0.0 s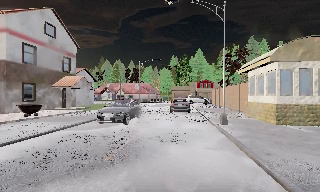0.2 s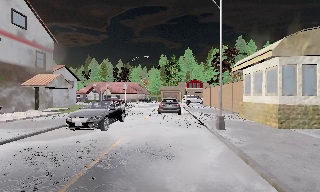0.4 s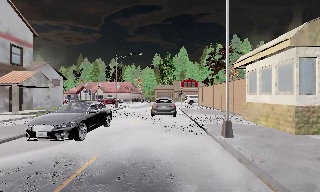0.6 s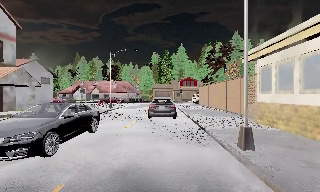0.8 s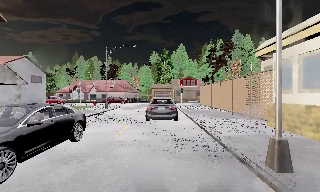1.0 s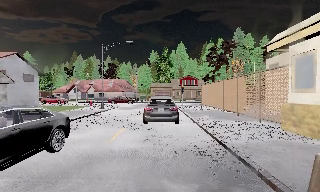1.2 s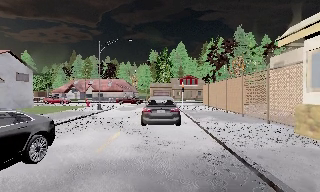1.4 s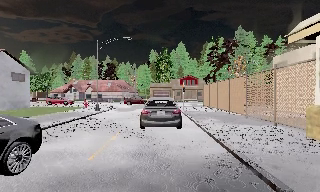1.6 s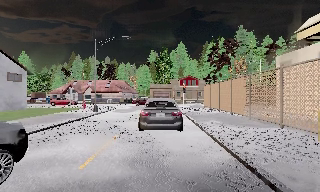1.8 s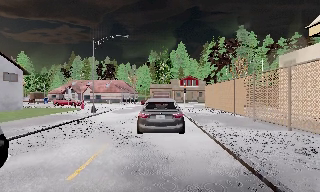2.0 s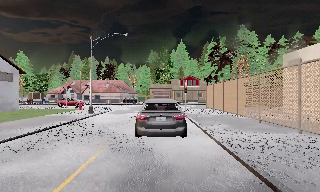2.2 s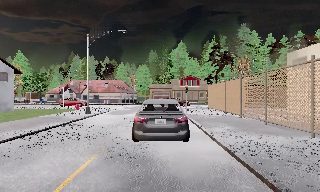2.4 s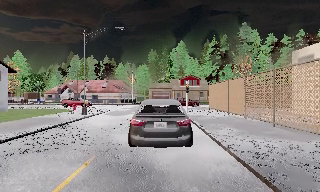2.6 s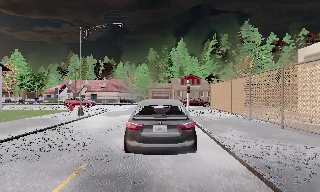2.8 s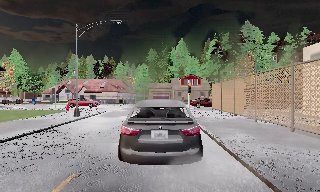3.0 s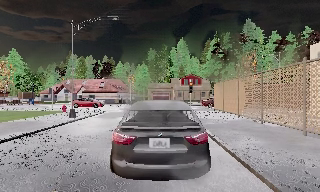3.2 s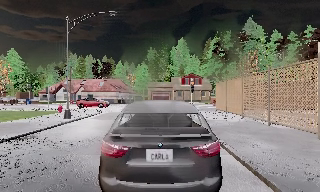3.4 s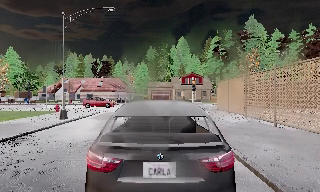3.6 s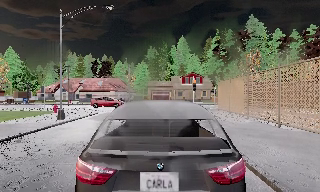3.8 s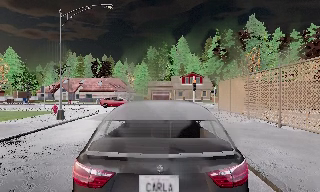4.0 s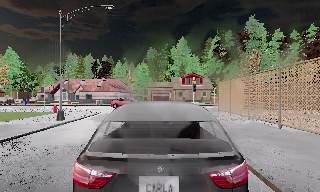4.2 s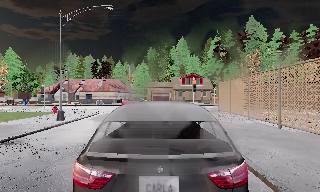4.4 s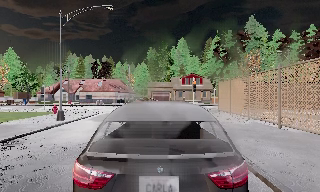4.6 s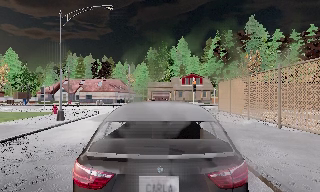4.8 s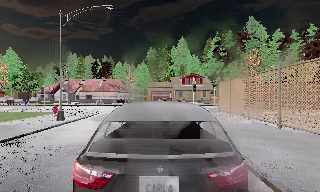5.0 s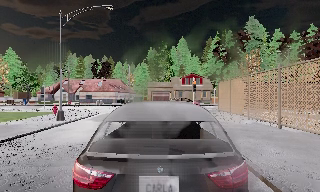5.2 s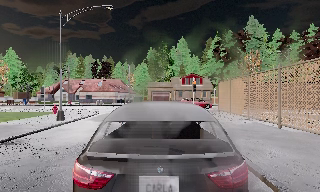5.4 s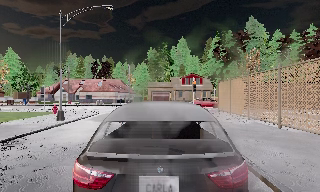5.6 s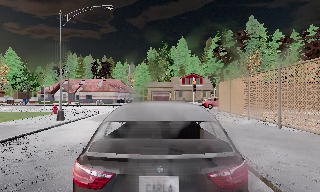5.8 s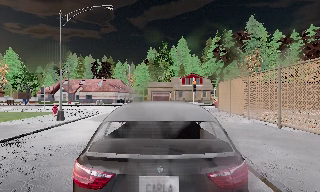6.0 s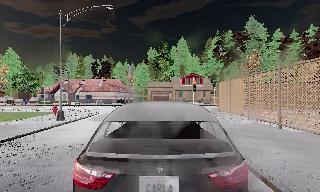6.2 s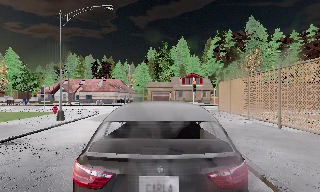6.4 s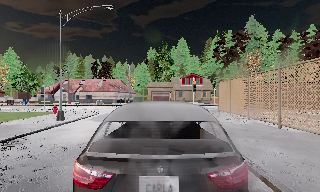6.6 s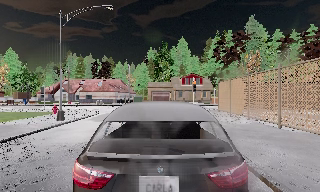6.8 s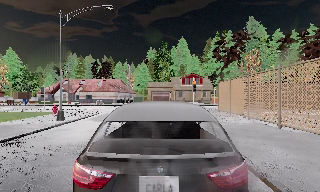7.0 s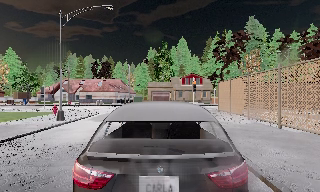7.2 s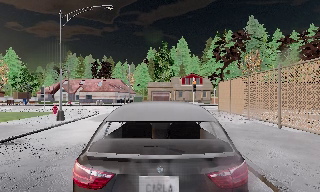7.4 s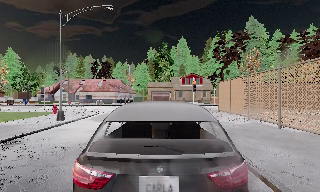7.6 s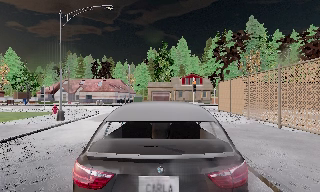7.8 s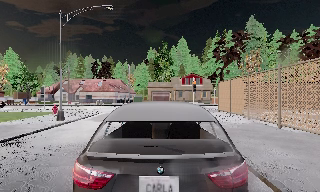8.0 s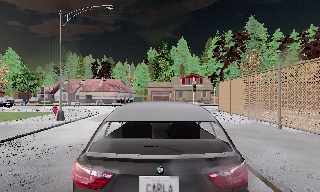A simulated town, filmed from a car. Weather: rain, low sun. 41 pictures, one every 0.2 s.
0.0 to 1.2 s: The camera travels forward, about 8 m, so what stands in front looms larger. It loses speed.
1.2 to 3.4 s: The camera travels forward, about 6 m, so what stands in front looms larger.
3.4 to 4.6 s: The camera shifts only a little, or ends up much as it began.
4.6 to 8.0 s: The camera keeps its place and its aim.
The film runs forward here.
